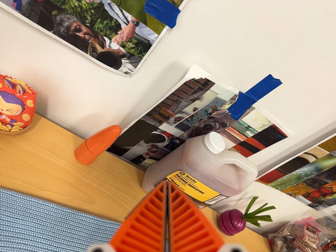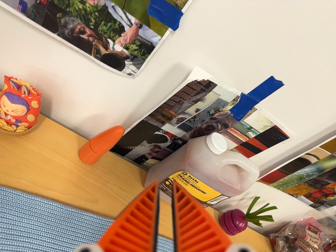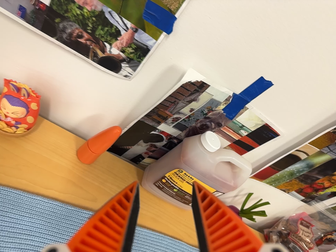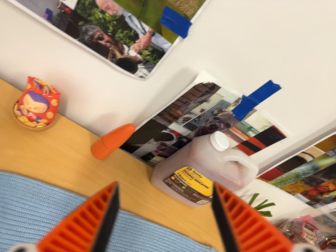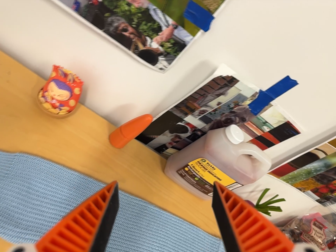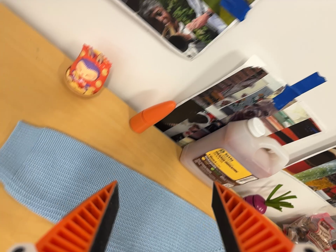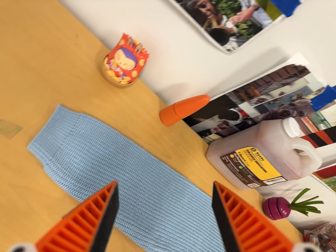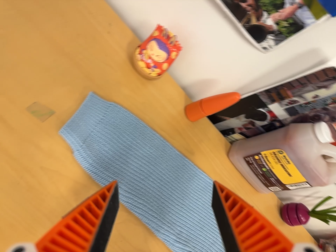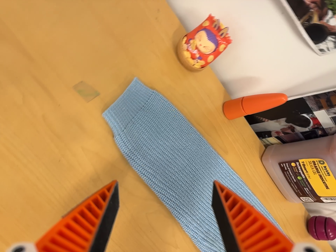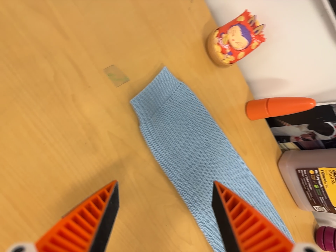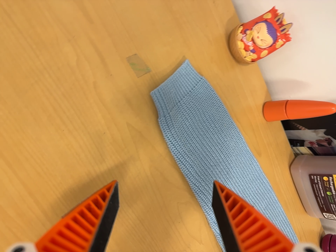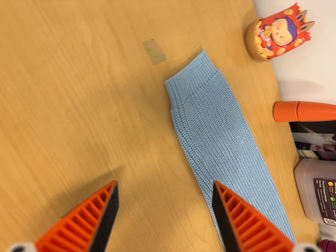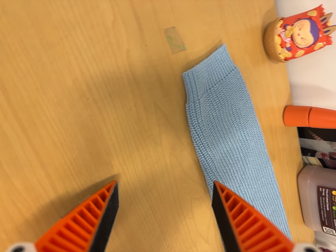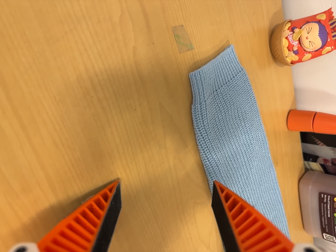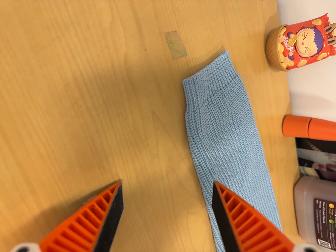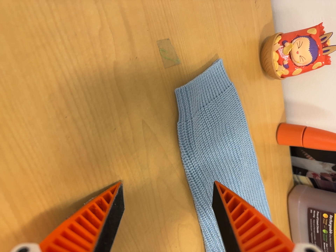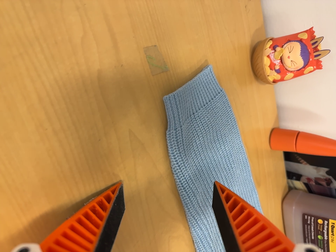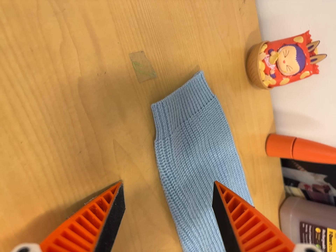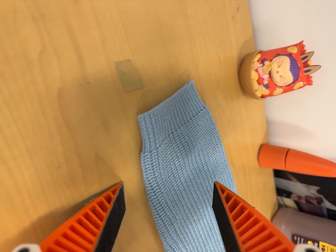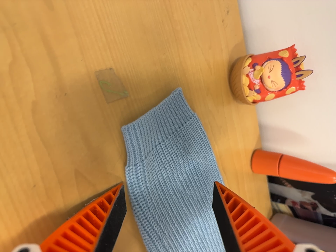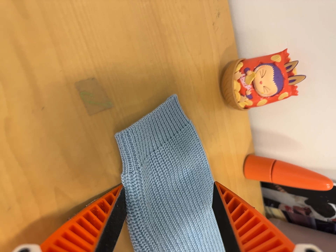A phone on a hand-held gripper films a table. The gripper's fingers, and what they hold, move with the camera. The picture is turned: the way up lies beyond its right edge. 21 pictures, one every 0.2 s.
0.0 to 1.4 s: The camera travels to its left, about 14 cm, so close, fixed things drift to the right. It rolls about its line of sight by about 15 degrees, and the scene rotates clockwise.
1.4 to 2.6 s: The camera travels to its left and forward, about 16 cm, so close, fixed things drift to the right. It rolls about its line of sight by about 25 degrees, and the scene rotates clockwise.
2.6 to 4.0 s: The camera travels forward, toward the top of its view and to its right, about 10 cm, so what stands in front looms larger.
The film runs forward here.
